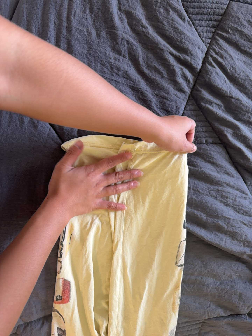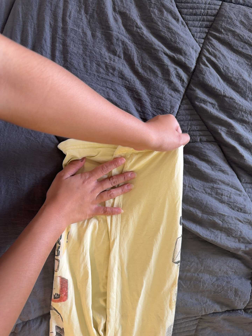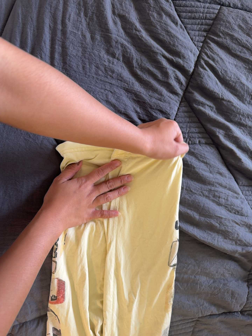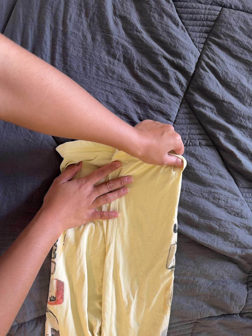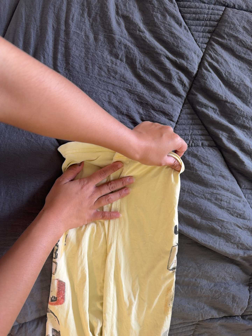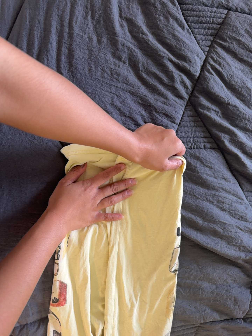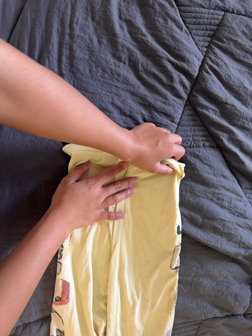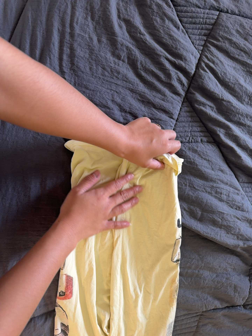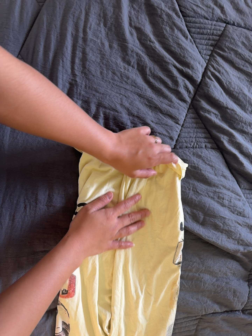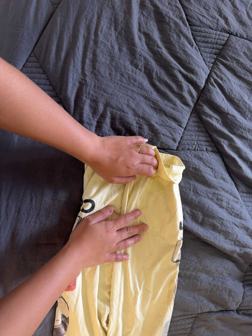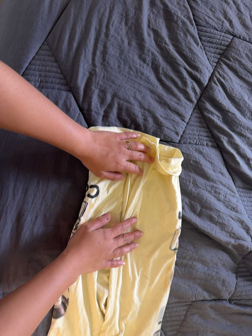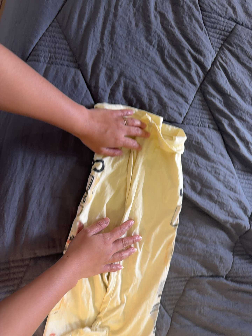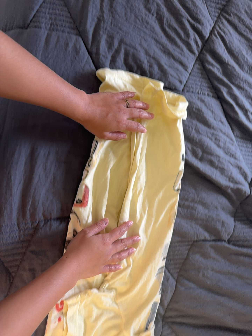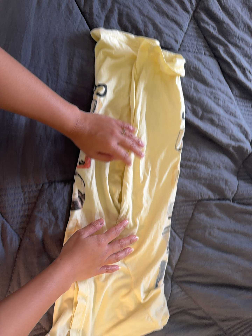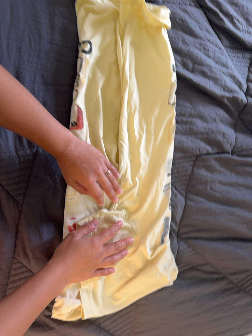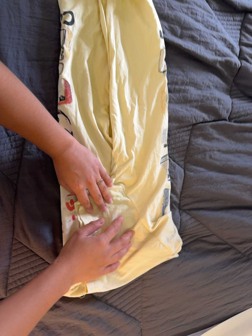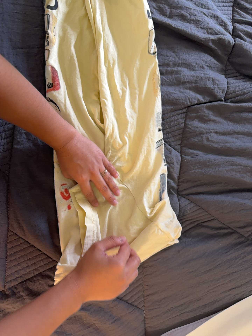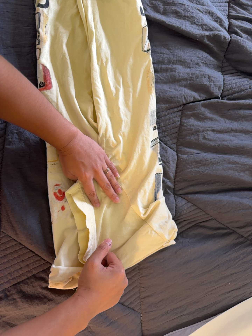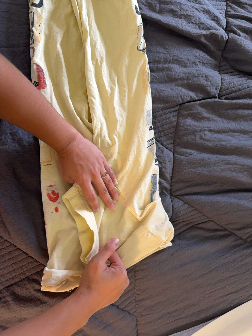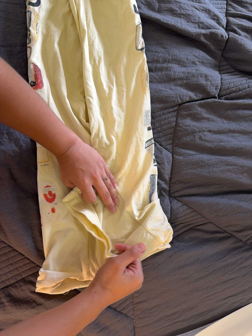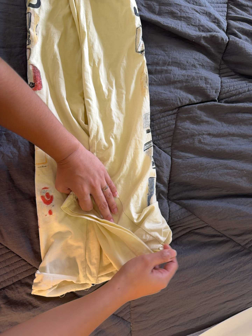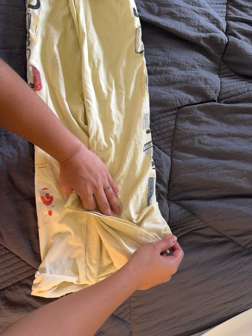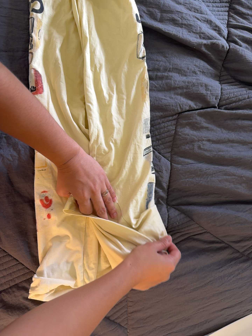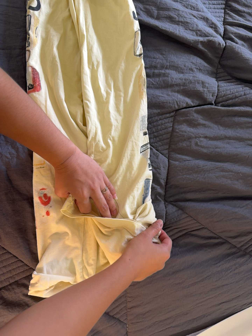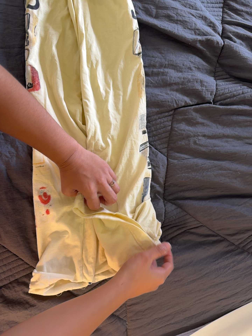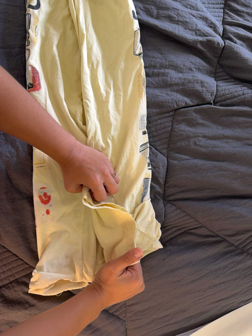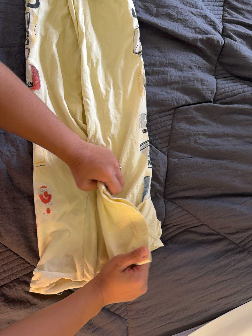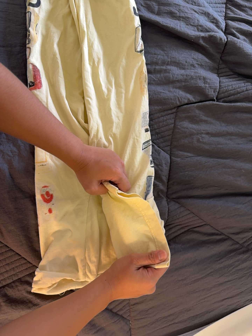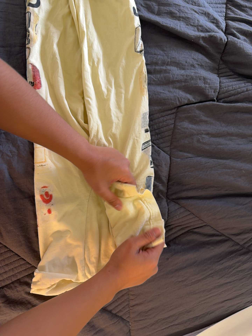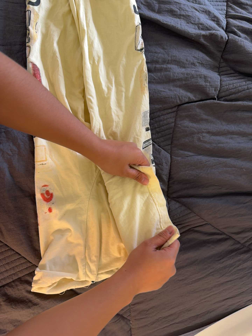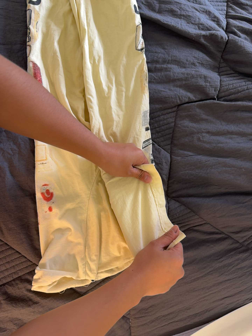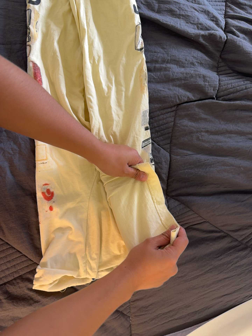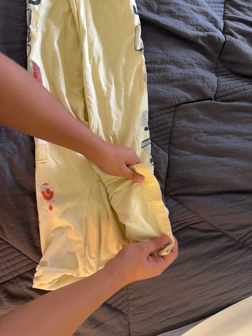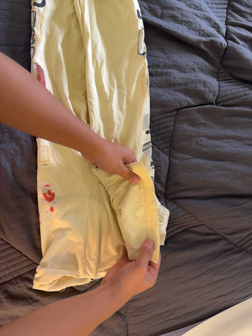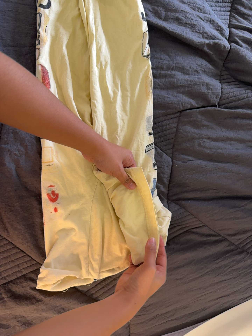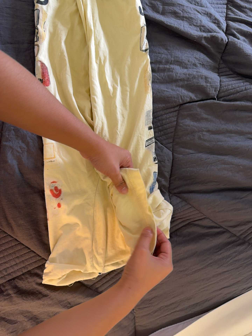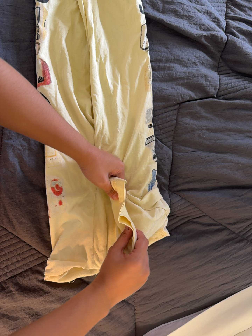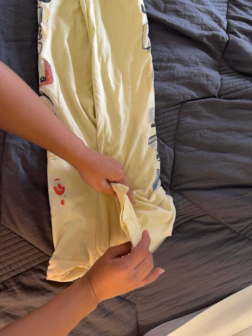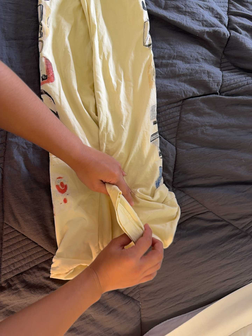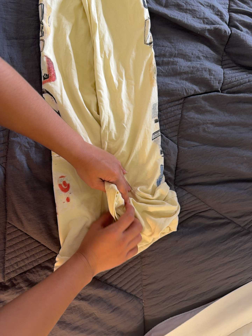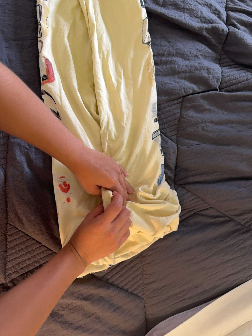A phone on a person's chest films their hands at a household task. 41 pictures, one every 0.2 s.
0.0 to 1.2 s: The camera keeps its place and its aim.
1.2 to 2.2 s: The camera travels toward the bottom of its view, to its left and backward, about 14 cm, so close, fixed things drift upward.
2.2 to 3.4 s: The camera travels toward the bottom of its view, about 26 cm, so close, fixed things drift upward. It rolls about its line of sight by about 20 degrees, and the scene rotates counterclockwise.
3.4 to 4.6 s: The camera shifts only a little, or ends up much as it began.
4.6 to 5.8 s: The camera keeps its place and its aim.
5.8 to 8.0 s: The camera shifts only a little, or ends up much as it began.
The film runs backward here.
